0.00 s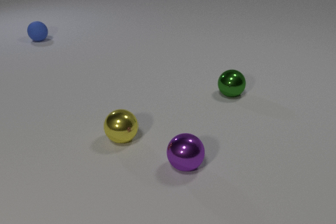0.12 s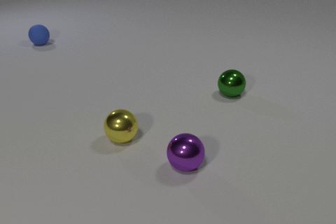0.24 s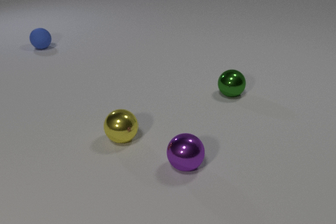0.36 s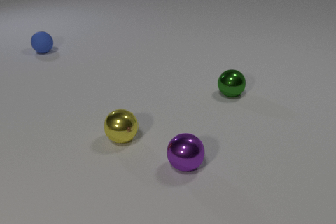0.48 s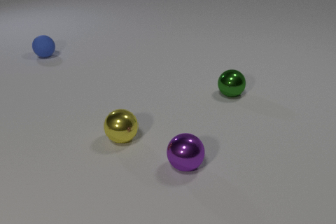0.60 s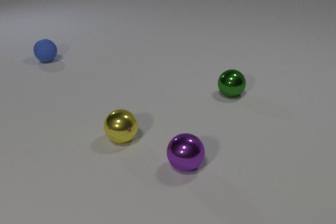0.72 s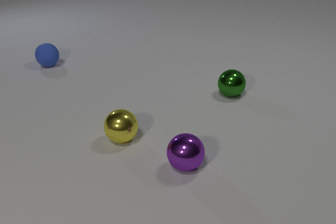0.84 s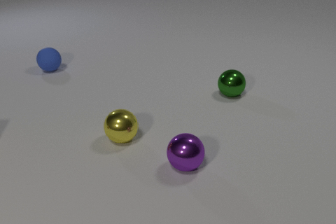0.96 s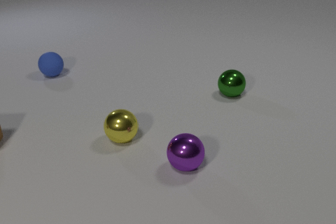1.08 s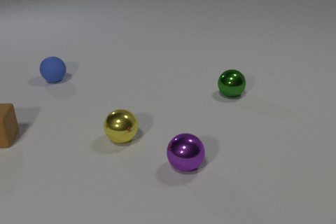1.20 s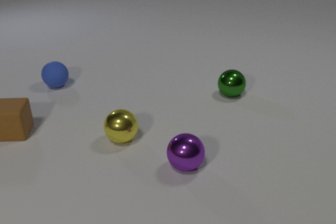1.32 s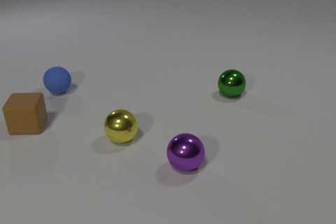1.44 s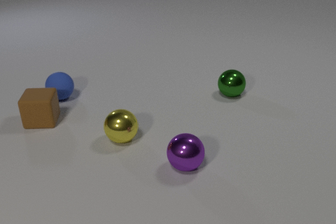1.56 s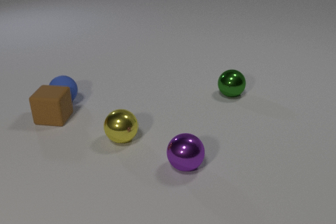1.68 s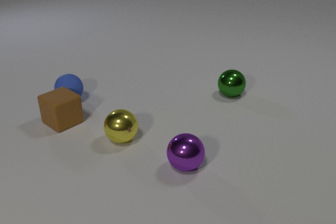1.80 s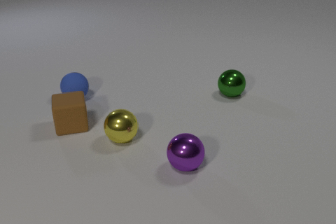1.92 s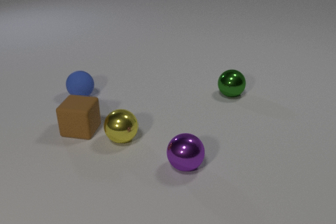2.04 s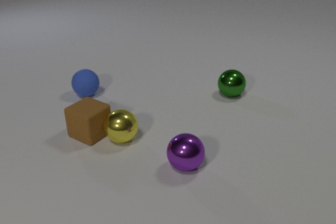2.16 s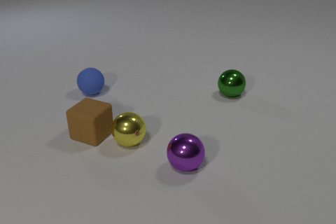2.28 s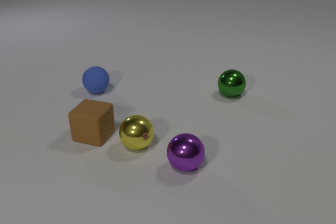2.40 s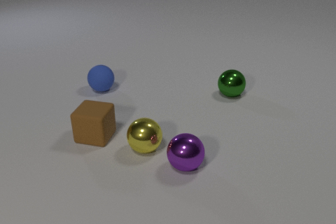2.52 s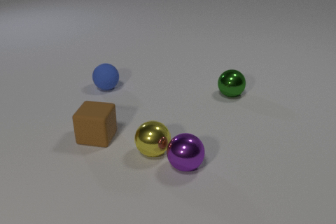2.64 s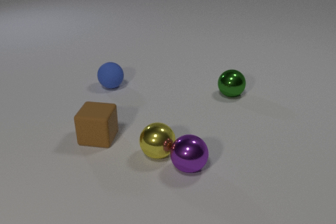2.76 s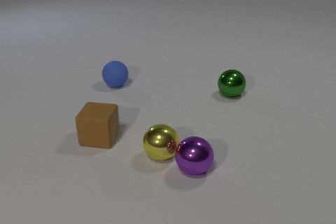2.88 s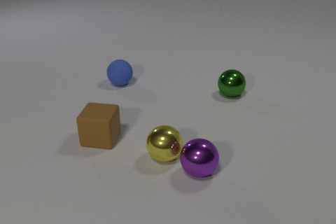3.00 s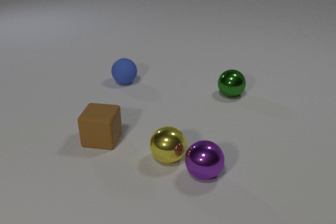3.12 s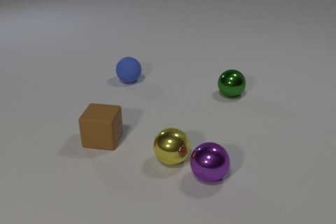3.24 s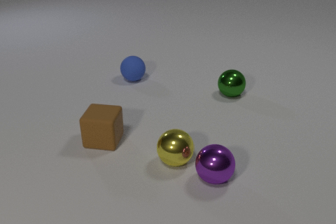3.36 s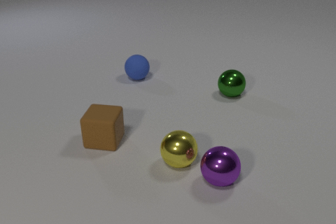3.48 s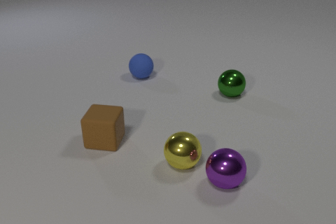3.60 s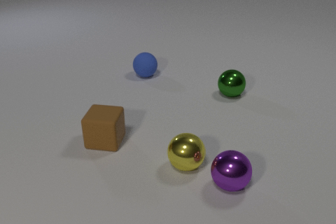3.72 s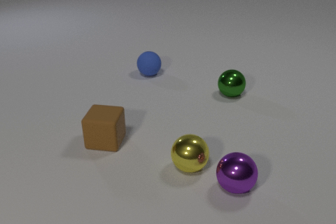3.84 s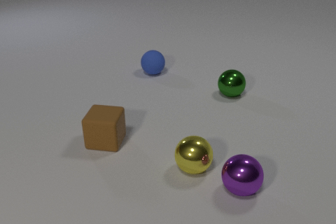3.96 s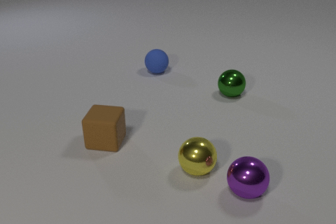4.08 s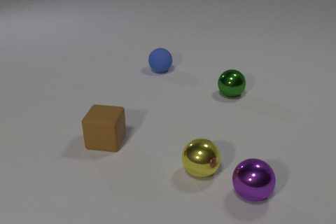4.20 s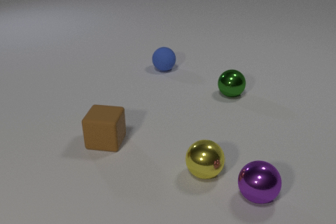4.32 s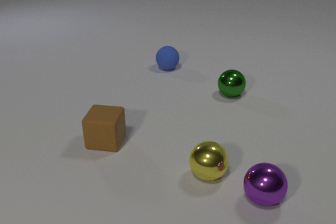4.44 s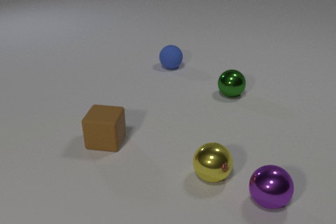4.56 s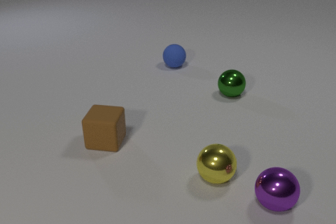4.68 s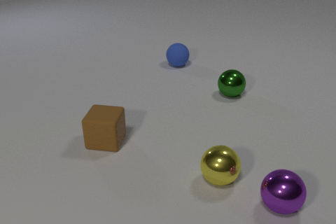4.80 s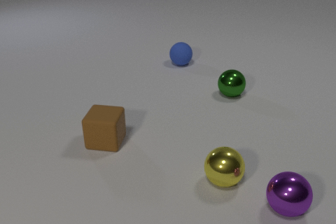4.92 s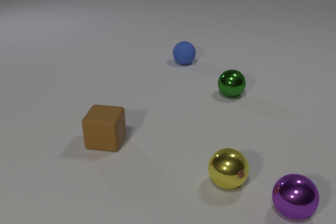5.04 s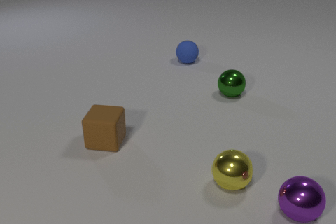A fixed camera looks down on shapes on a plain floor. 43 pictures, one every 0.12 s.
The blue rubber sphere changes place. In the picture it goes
to the right.
The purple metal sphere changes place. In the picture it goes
to the right.
0.00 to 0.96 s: The blue rubber sphere rolls toward the camera.
0.96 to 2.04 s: The blue rubber sphere rolls toward the camera and to the right. The brown rubber cube slides to the right. The blue rubber sphere and the brown rubber cube collide. The brown rubber cube and the yellow metal sphere collide.
2.04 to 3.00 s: The blue rubber sphere rolls to the right and away from the camera. The brown rubber cube slides toward the camera and to the right. The yellow metal sphere rolls to the right and toward the camera. The purple metal sphere rolls to the right and toward the camera. The yellow metal sphere and the purple metal sphere collide.
3.00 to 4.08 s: The blue rubber sphere rolls to the right and away from the camera. The yellow metal sphere rolls to the right and toward the camera. The purple metal sphere rolls to the right and toward the camera.
4.08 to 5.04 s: The blue rubber sphere rolls to the right and away from the camera. The yellow metal sphere rolls to the right and toward the camera. The purple metal sphere rolls to the right.
How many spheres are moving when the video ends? 3.
Are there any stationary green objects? yes.
What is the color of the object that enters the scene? brown.
